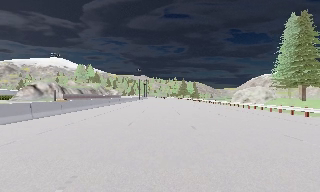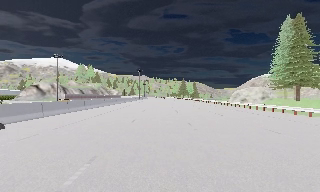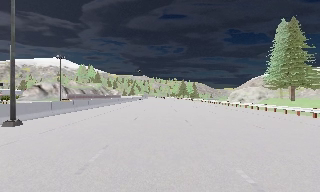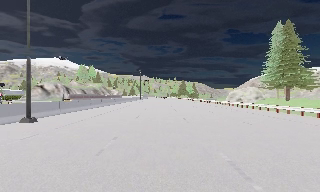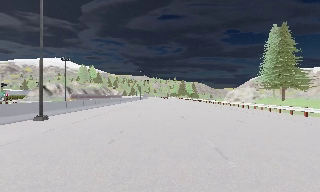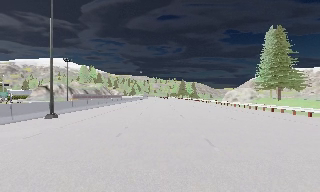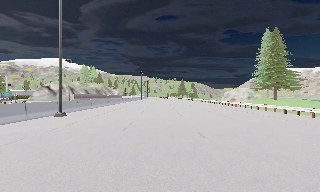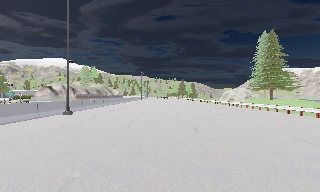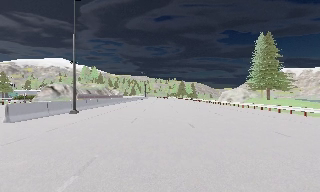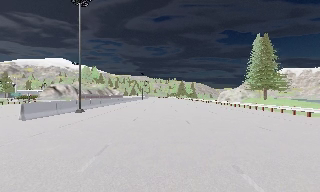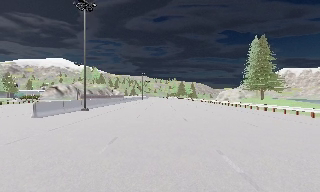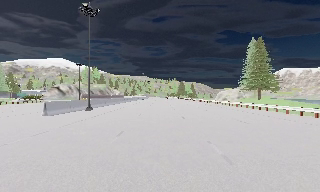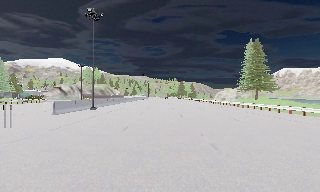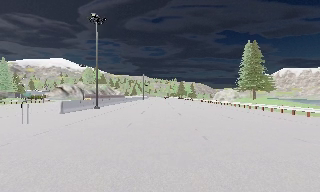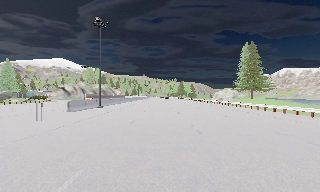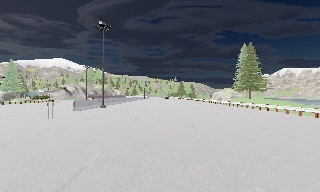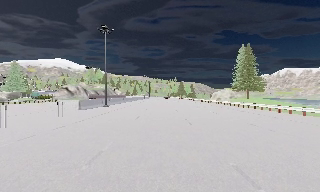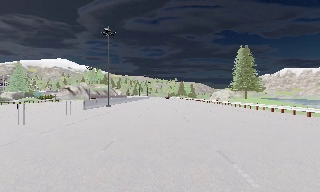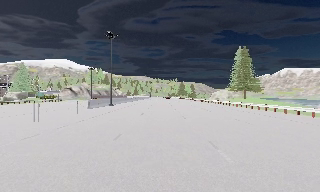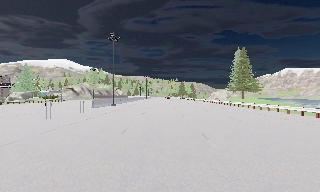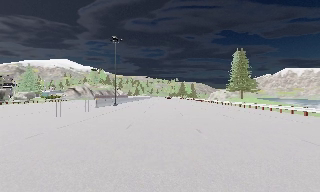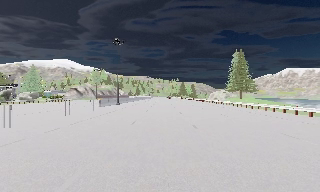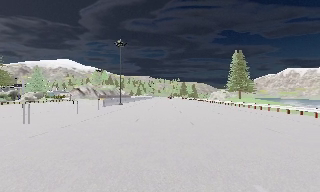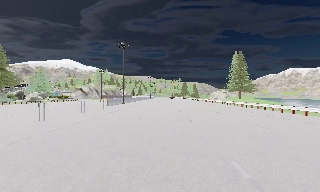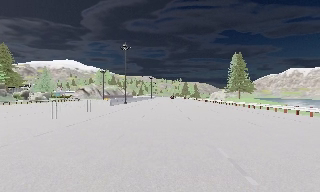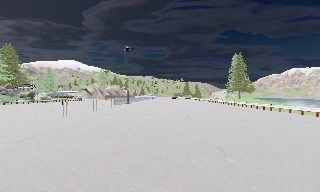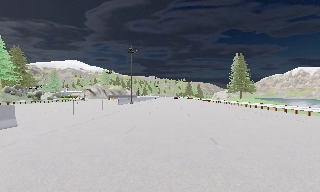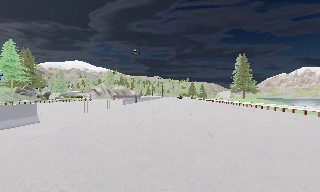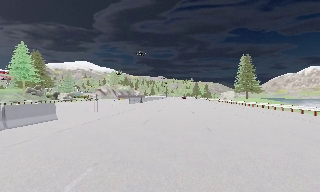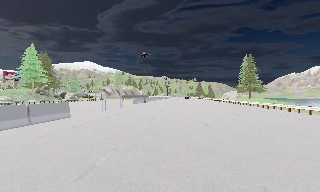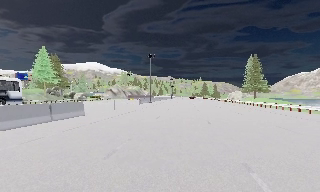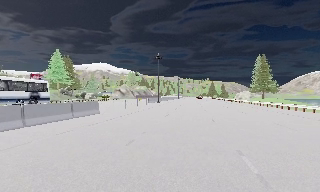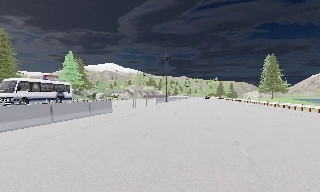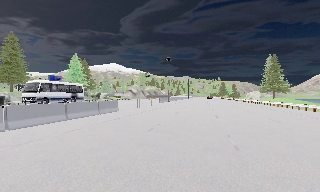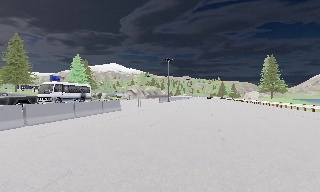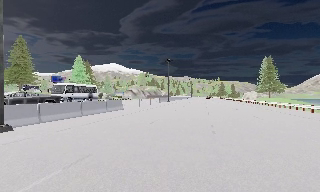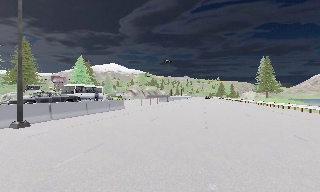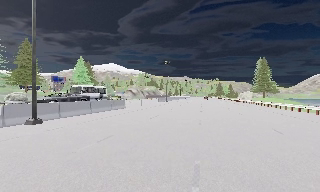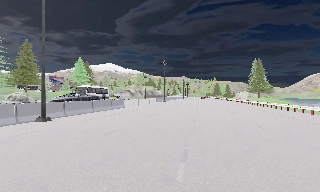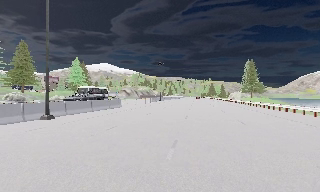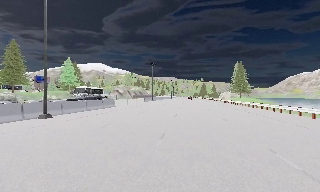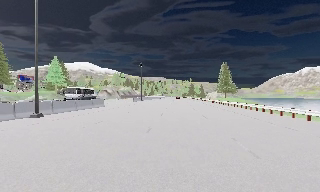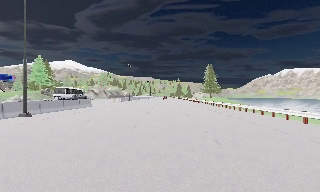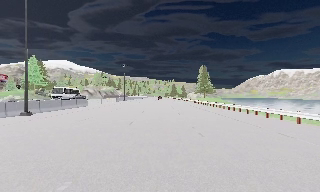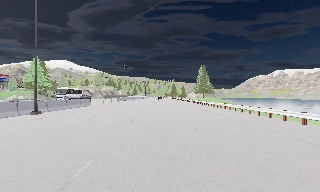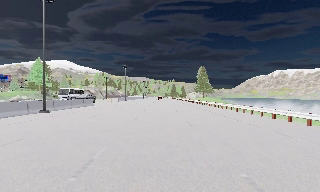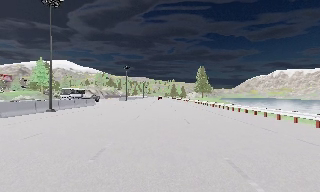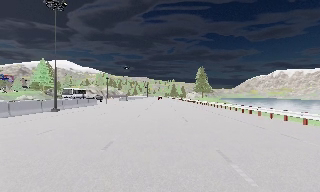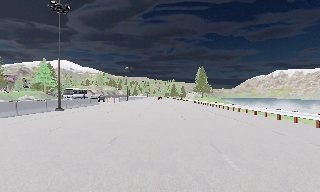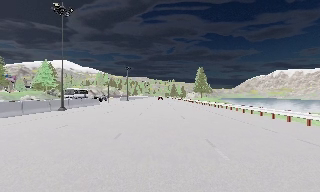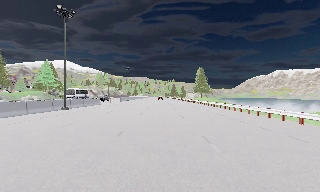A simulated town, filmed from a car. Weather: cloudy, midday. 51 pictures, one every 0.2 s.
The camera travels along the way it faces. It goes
backward.
0.0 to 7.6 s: The camera swings to its left by about 15 degrees, and the scene slides to the right. It travels backward, about 40 m, so what stands in front gets smaller.
7.6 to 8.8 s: The scene slides to the left, as the camera pans about 15 degrees to its right. It travels backward, about 6 m, so what stands in front gets smaller.
8.8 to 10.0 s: The camera travels backward, about 4.5 m, so what stands in front gets smaller. It loses speed.
The film runs backward here.
